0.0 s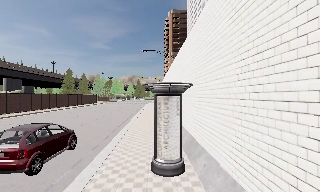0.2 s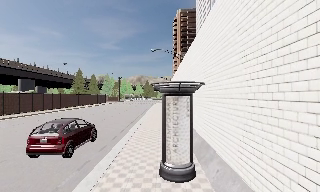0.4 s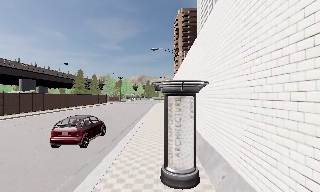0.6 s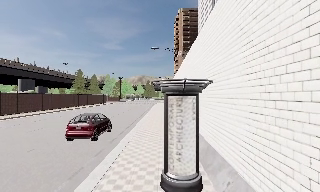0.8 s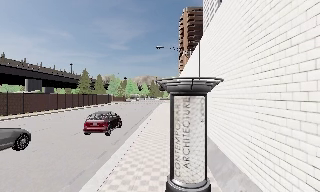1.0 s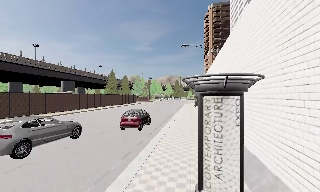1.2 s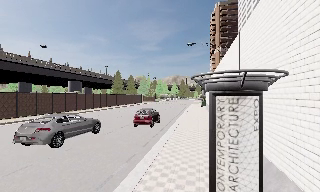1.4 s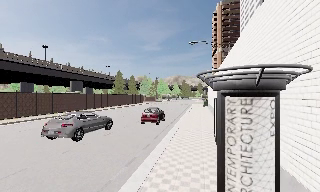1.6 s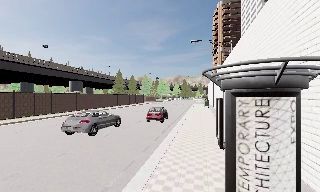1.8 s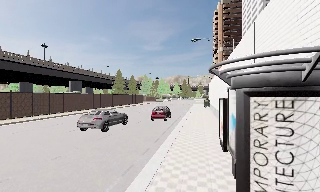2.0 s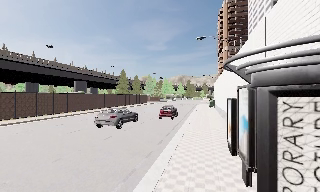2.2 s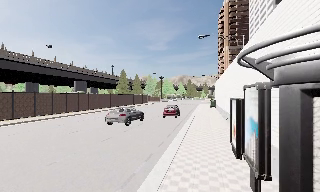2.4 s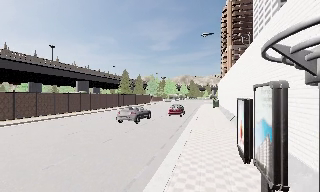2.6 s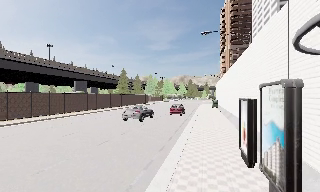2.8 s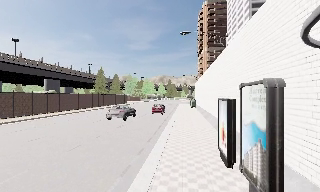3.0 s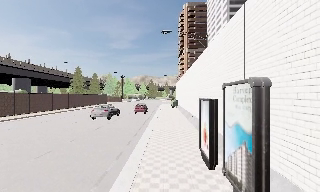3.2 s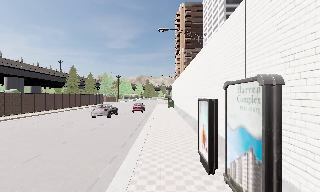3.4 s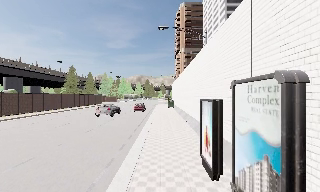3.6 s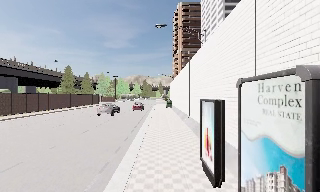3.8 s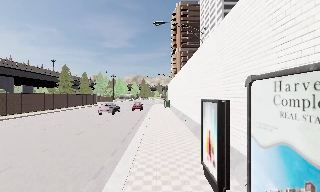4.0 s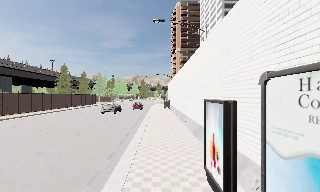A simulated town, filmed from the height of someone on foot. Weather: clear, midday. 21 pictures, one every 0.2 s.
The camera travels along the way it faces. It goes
forward.
0.0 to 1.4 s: The scene slides to the right, as the camera pans about 15 degrees to its left. It travels forward, about 2.5 m, so what stands in front looms larger.
1.4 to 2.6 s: The camera travels forward, about 2 m, so what stands in front looms larger.
2.6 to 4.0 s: The scene slides to the left, as the camera pans about 15 degrees to its right. It travels forward, about 2.5 m, so what stands in front looms larger.
The film runs forward here.
